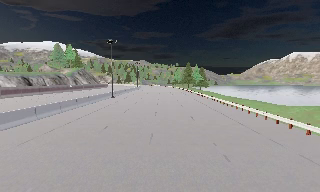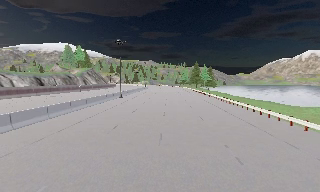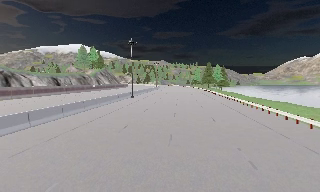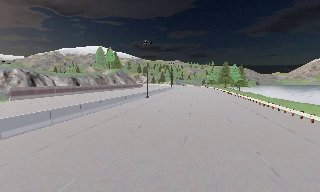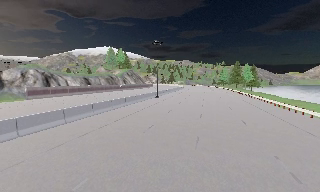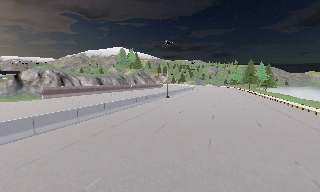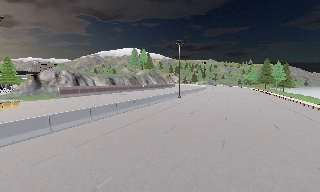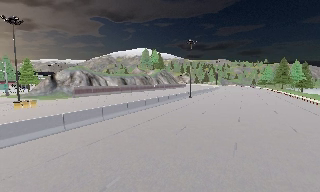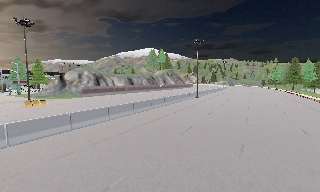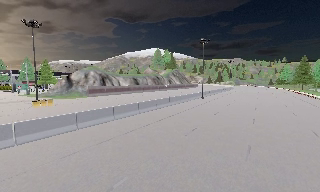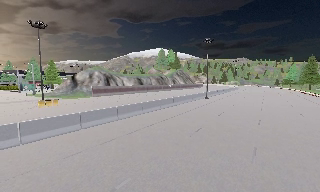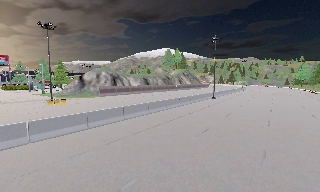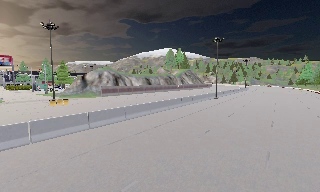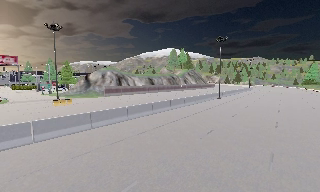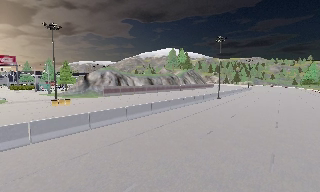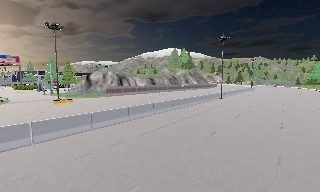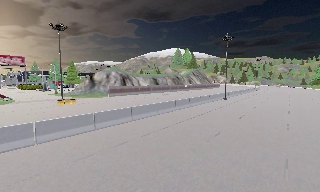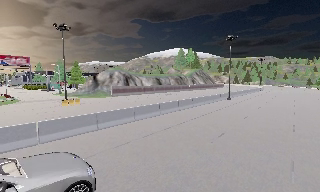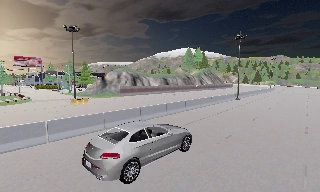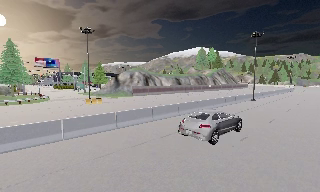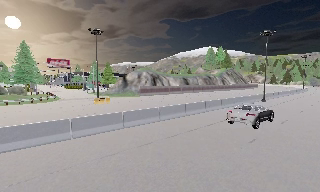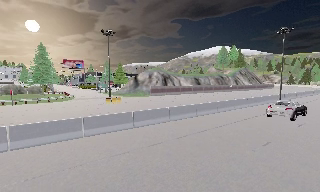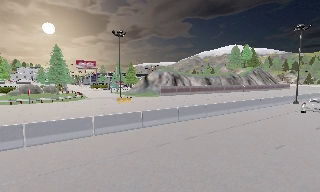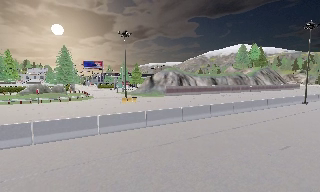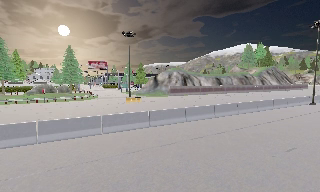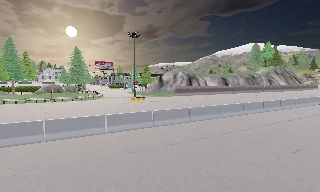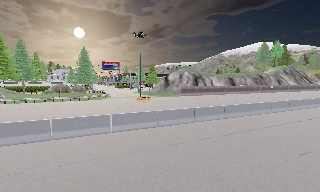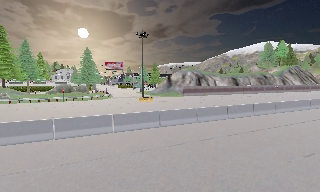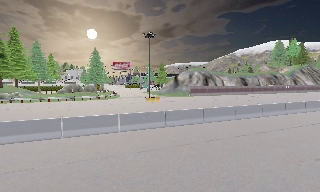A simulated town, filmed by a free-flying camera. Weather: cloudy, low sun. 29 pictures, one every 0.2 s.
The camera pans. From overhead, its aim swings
counterclockwise.
The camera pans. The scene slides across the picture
to the right.
0.0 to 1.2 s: The camera swings to its left by about 25 degrees, and the scene slides to the right. It travels forward, about 0.5 m, so what stands in front looms larger.
1.2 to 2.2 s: The scene slides to the right, as the camera pans about 10 degrees to its left.
2.2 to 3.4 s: The camera travels forward, about 0.5 m, so what stands in front looms larger.
3.4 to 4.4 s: The camera pans to its left, which is counterclockwise from overhead, by about 20 degrees.
4.4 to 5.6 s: The camera swings to its left by about 10 degrees, and the scene slides to the right. It travels to its right, about 0.5 m.
The film runs forward here.
